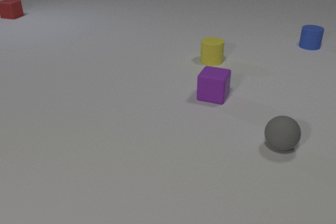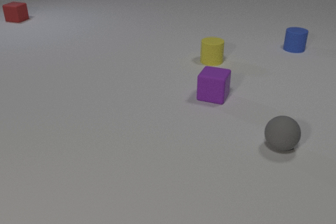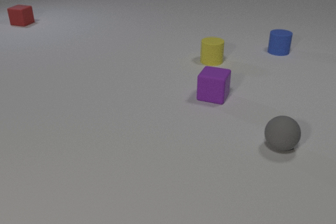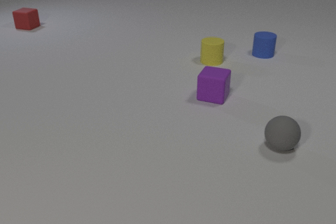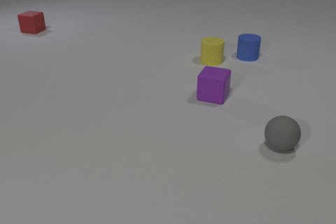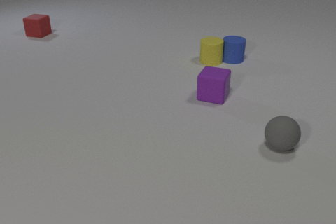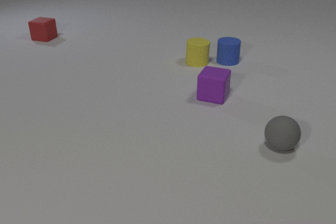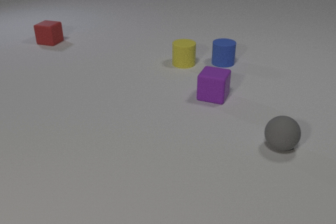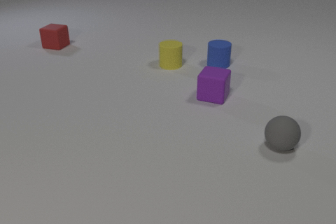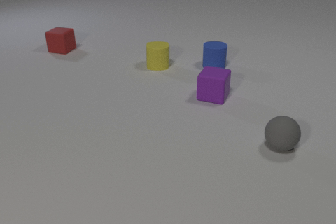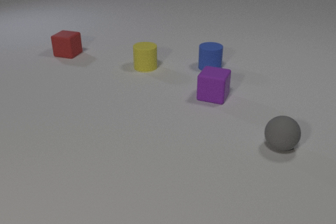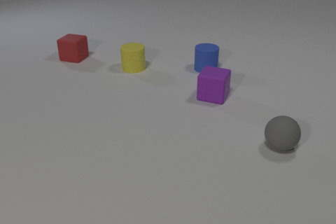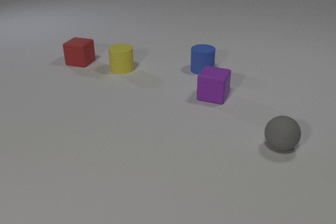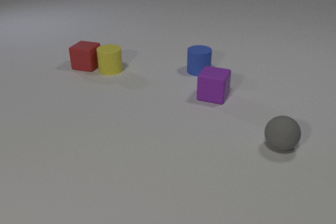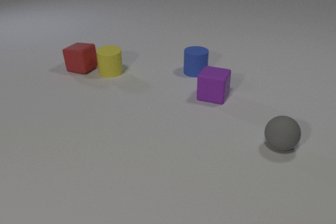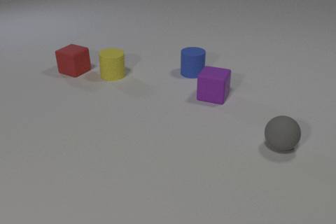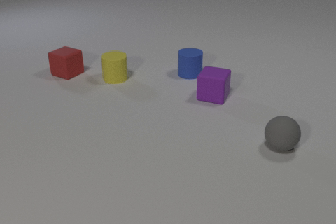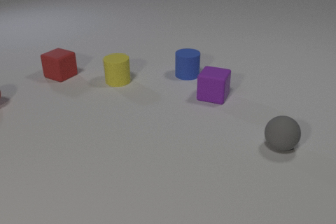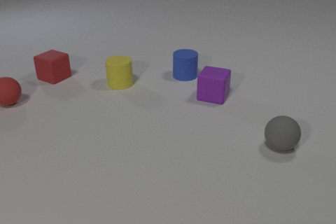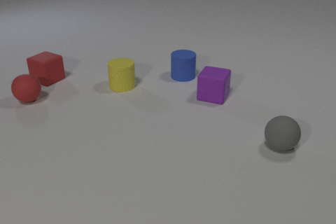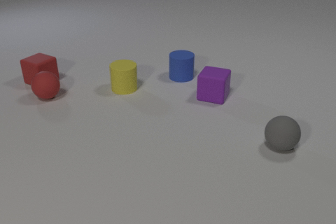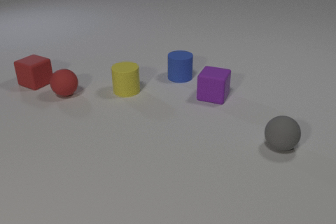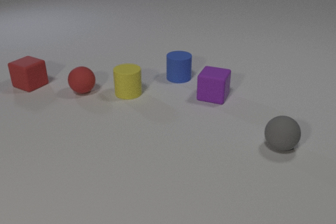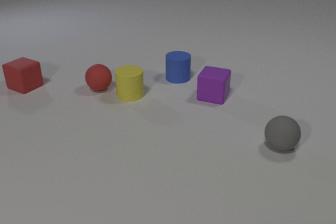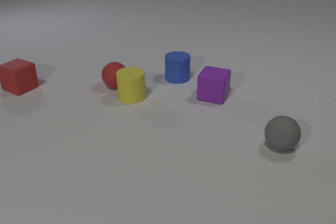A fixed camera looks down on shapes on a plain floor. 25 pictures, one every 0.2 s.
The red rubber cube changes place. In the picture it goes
toward the camera.
0.0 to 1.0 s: The blue rubber cylinder slides to the left and toward the camera. The red rubber cube slides toward the camera. The blue rubber cylinder and the yellow rubber cylinder collide.
1.0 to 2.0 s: The blue rubber cylinder slides toward the camera and to the left. The yellow rubber cylinder slides to the left. The red rubber cube slides toward the camera and to the right.
2.0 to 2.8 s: The blue rubber cylinder slides to the left and toward the camera. The yellow rubber cylinder slides to the left. The red rubber cube slides toward the camera. The yellow rubber cylinder and the red rubber cube collide.
2.8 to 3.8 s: The blue rubber cylinder slides to the left and toward the camera. The yellow rubber cylinder slides toward the camera. The red rubber cube slides to the left and toward the camera. The red rubber sphere comes in at the left edge, rolls to the right.
3.8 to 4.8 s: The blue rubber cylinder slides to the left. The yellow rubber cylinder slides toward the camera. The red rubber cube slides to the left and toward the camera. The red rubber sphere rolls to the right.
Are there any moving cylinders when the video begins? yes.
What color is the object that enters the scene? red.
How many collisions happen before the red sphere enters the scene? 2.
